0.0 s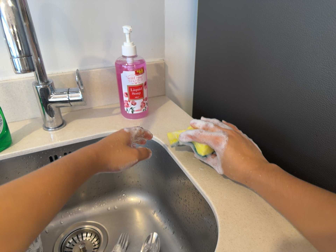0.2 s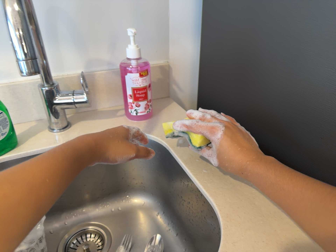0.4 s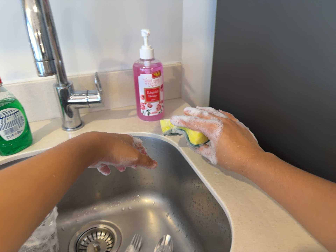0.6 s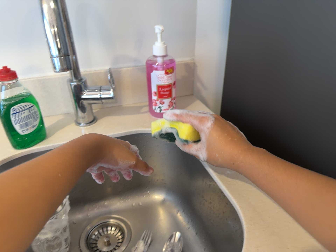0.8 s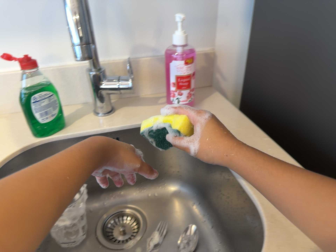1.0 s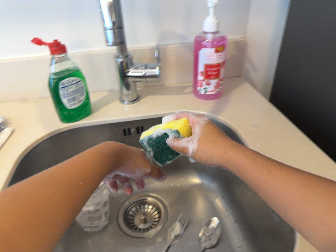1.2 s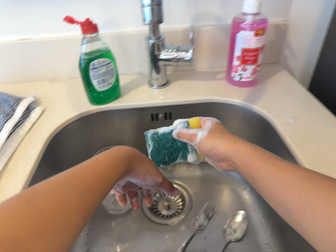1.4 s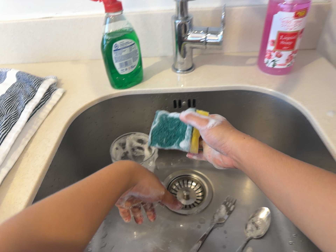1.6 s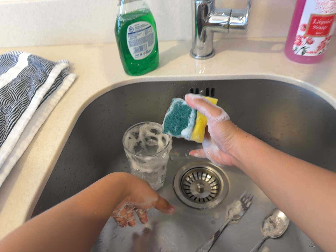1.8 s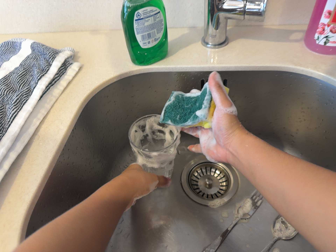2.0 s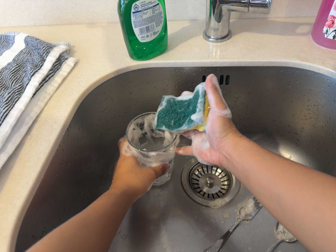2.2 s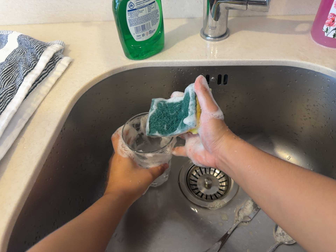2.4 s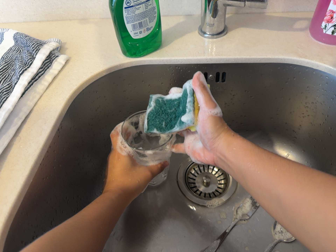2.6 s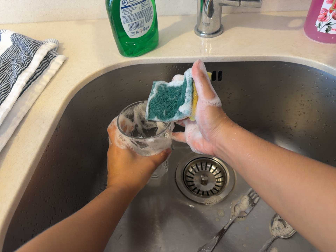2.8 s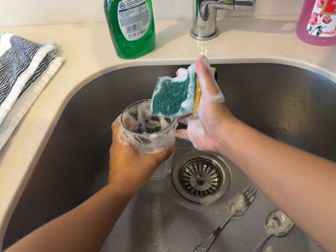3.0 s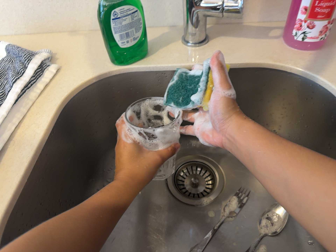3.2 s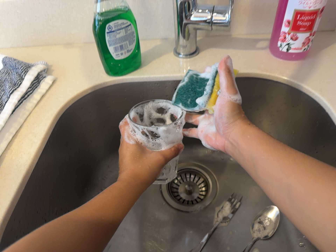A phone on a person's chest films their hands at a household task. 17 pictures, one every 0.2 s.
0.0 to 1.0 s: The camera swings to its left by about 15 degrees, and the scene slides to the right.
1.0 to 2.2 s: The camera pans to its left by about 15 degrees. It travels forward, about 12 cm, so what stands in front looms larger. Its aim tips toward the bottom of its view by about 15 degrees, and the scene shifts upward. It rolls about its line of sight by about 10 degrees, and the scene rotates clockwise.
2.2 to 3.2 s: The camera shifts only a little, or ends up much as it began.
The film runs backward here.
